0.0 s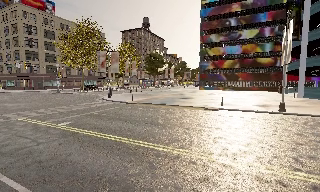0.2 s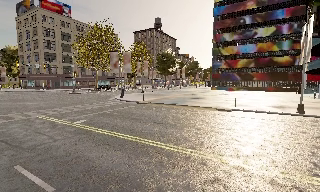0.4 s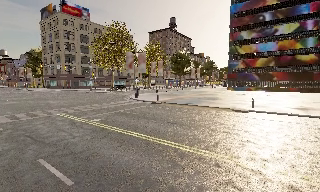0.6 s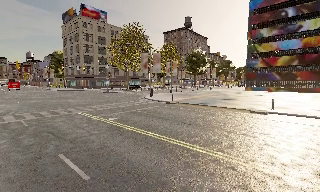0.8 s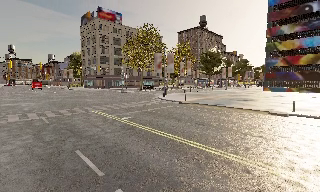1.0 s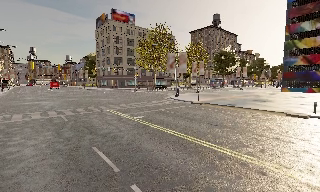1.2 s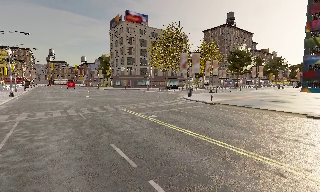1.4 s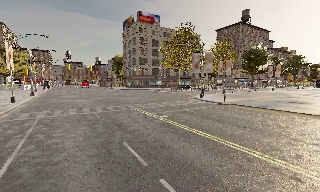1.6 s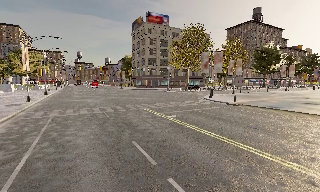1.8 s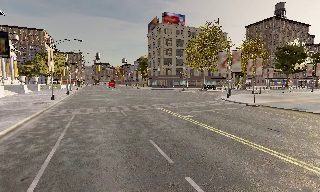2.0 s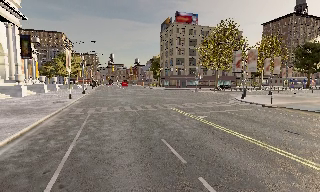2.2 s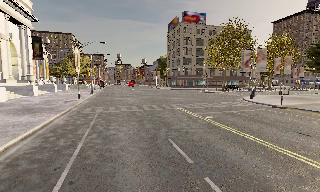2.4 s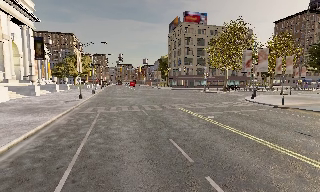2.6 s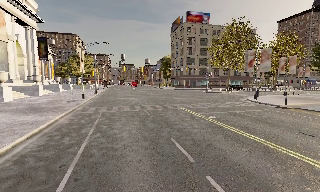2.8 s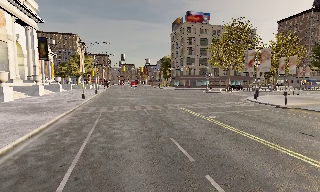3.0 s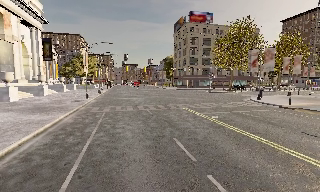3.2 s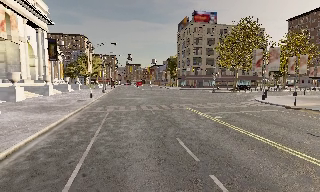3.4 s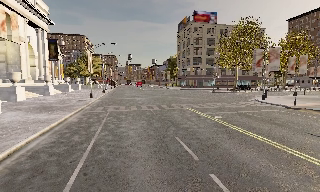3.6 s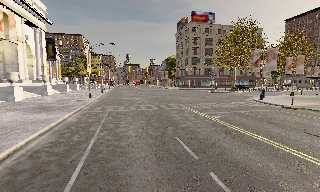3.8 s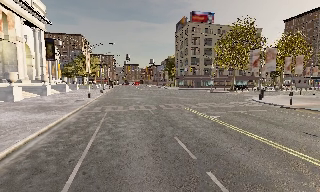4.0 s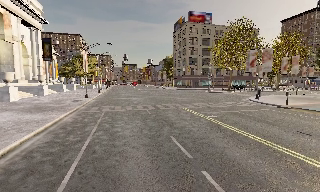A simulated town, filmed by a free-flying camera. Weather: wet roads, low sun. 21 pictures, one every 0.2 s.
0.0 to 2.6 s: The camera swings to its left by about 50 degrees, and the scene slides to the right. It travels backward, about 0.5 m.
2.6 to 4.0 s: The camera shifts only a little, or ends up much as it began.
The film runs forward here.
